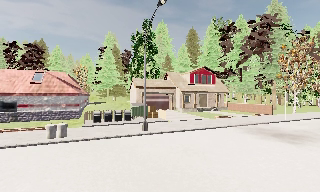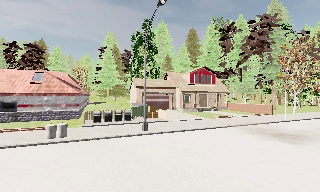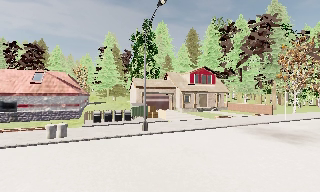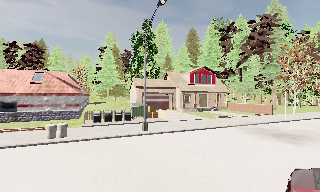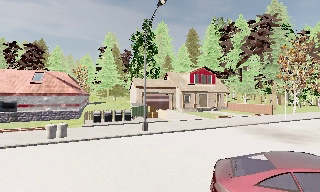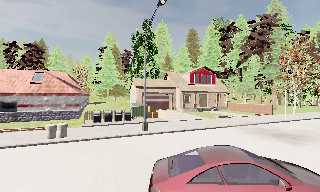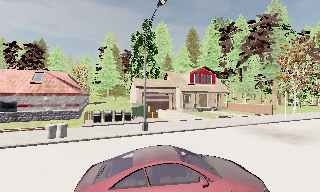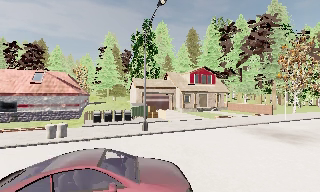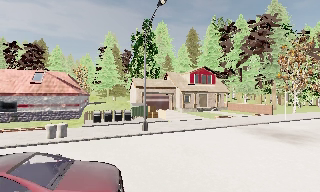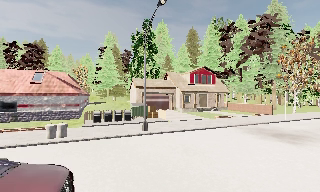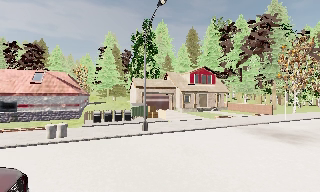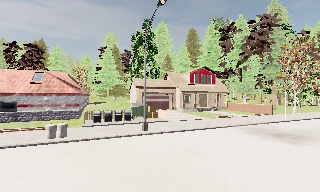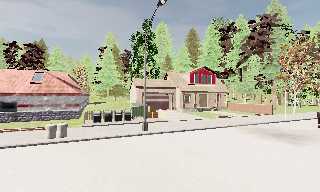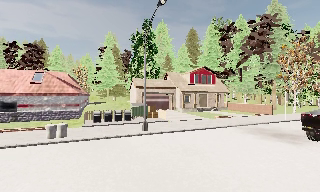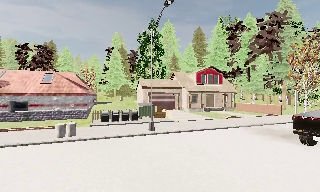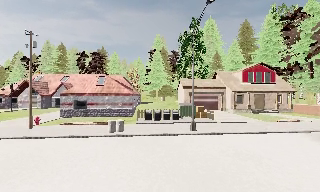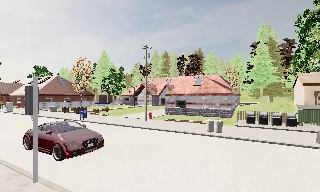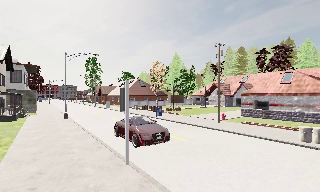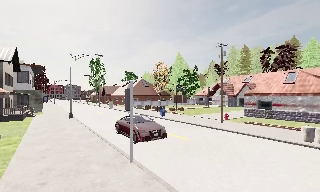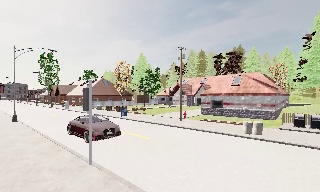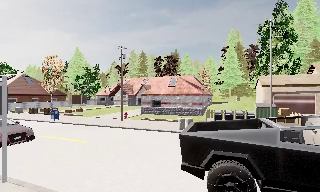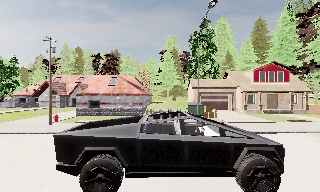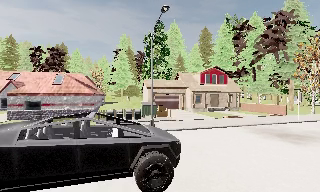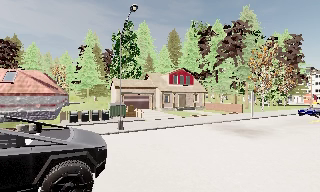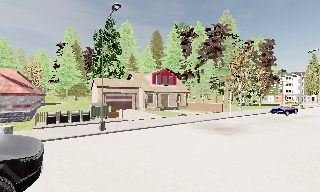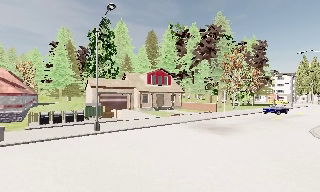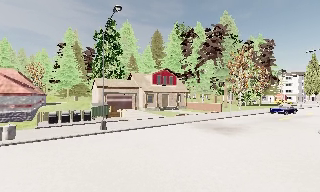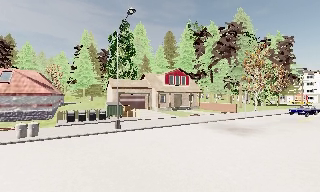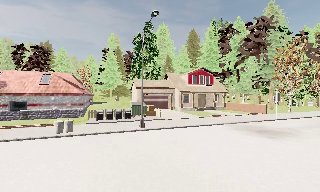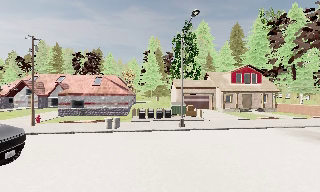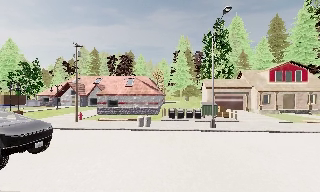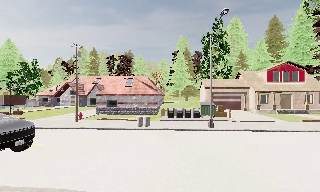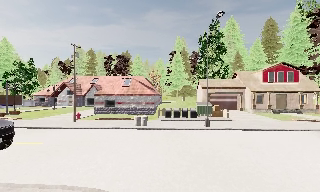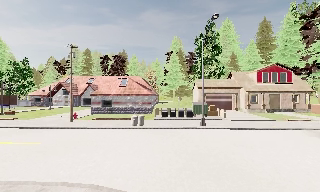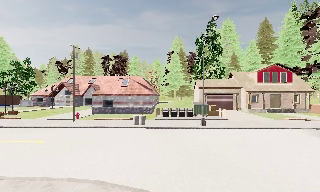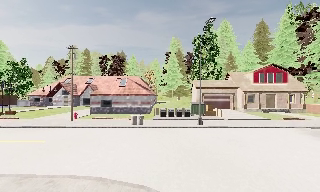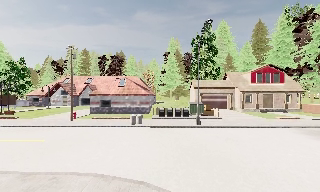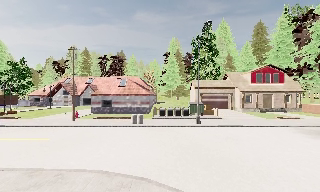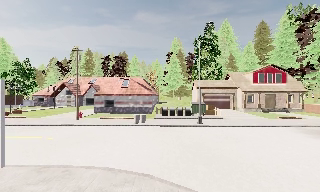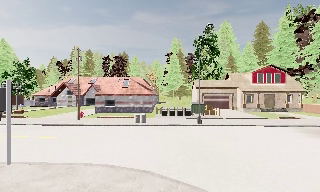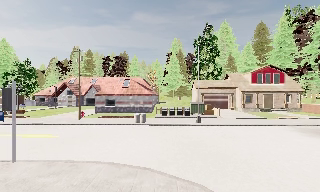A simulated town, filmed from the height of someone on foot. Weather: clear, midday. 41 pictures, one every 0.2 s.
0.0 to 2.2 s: The camera keeps its place and its aim.
2.2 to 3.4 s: The camera pans to its left, which is counterclockwise from overhead, by about 75 degrees.
3.4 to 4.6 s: The scene slides to the left, as the camera pans about 80 degrees to its right. It travels backward, about 0.5 m.
4.6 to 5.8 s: The camera pans to its left, which is counterclockwise from overhead, by about 20 degrees. It travels backward, about 0.5 m, so what stands in front gets smaller.
5.8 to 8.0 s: The camera travels backward, about 2.5 m, so what stands in front gets smaller.
The film runs backward here.
